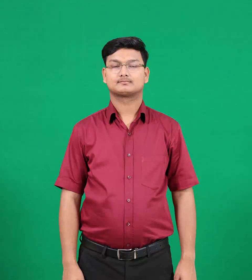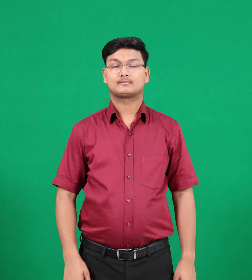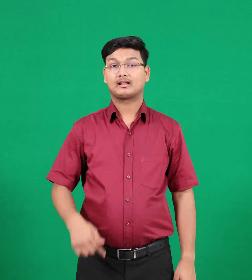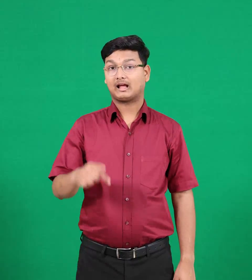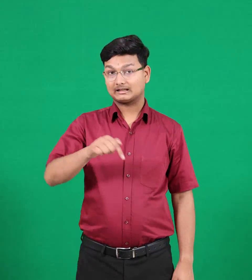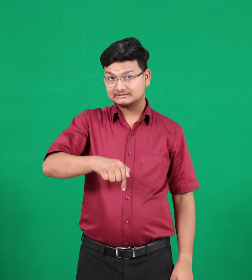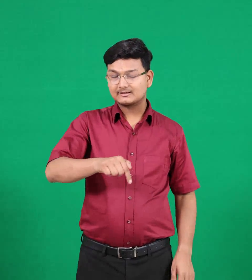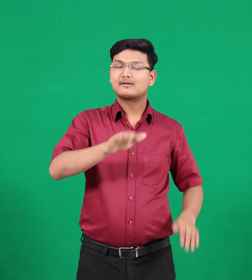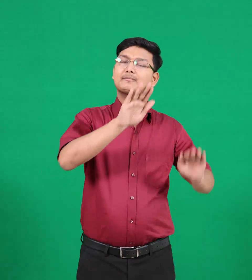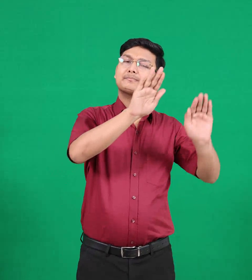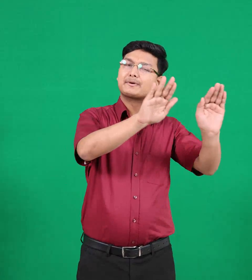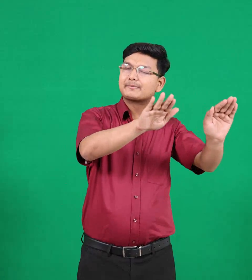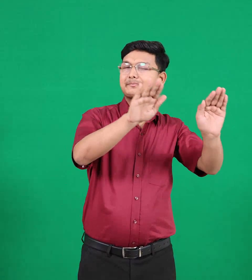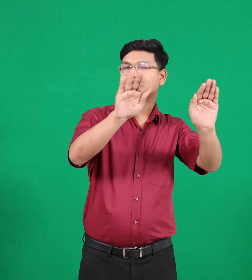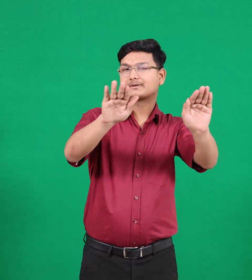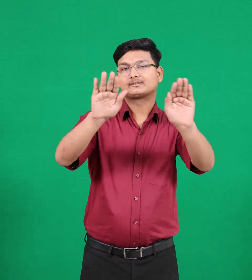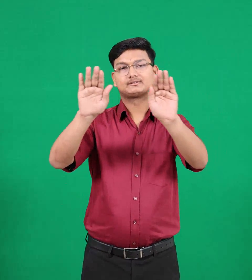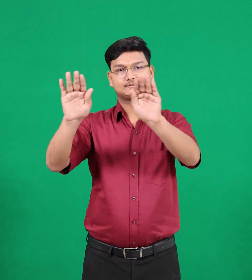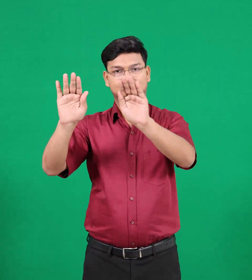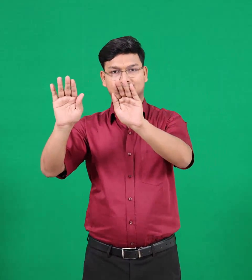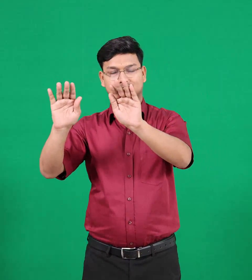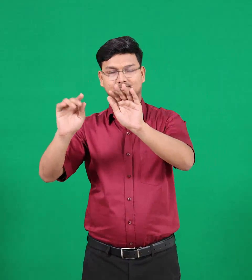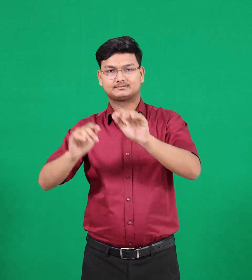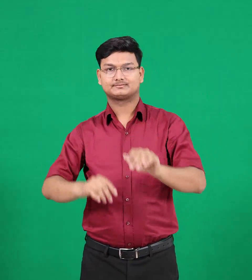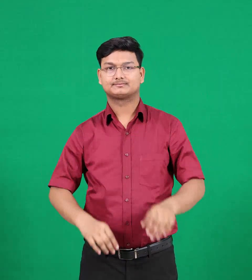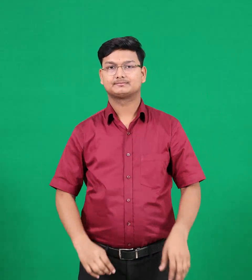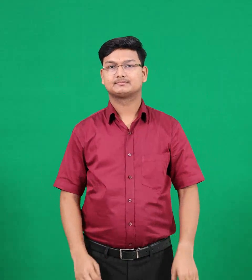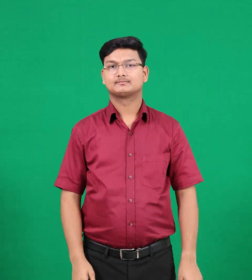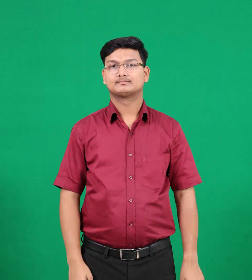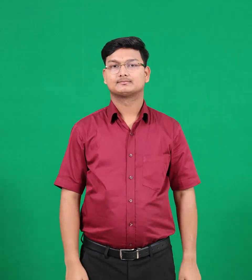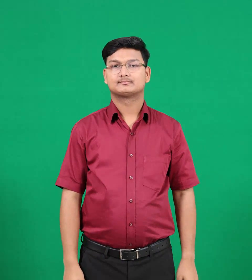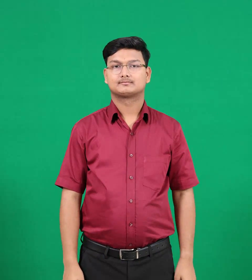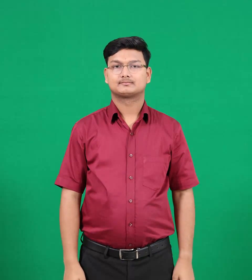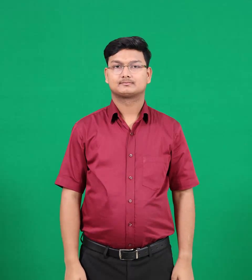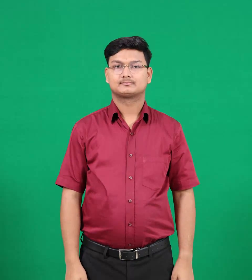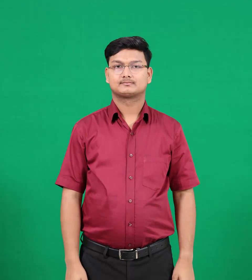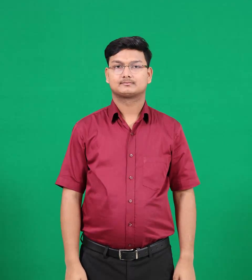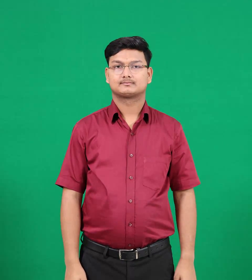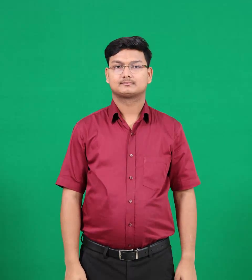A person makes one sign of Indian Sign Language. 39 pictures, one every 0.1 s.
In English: blessings
